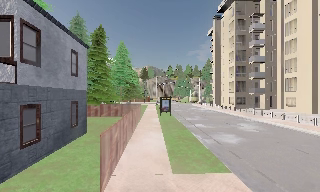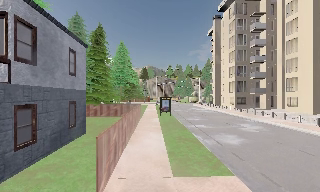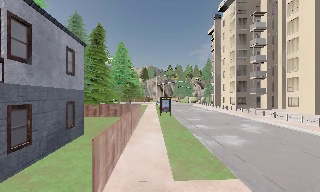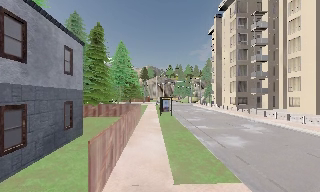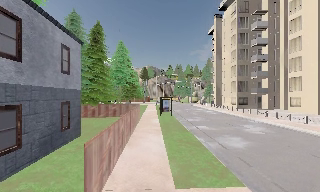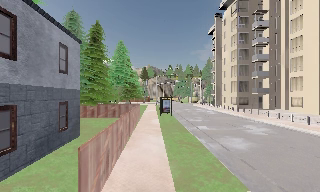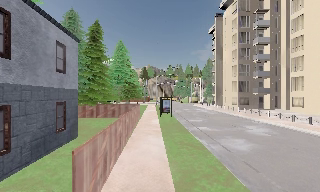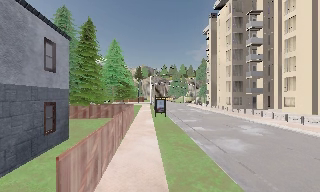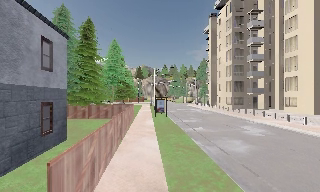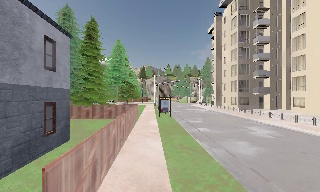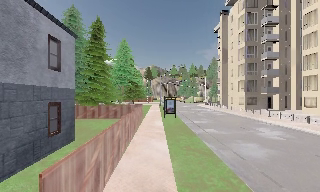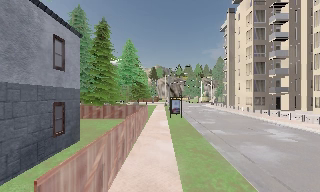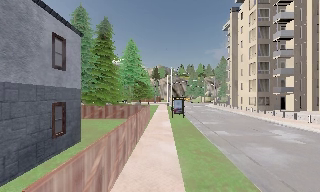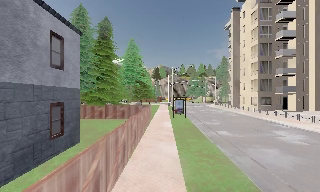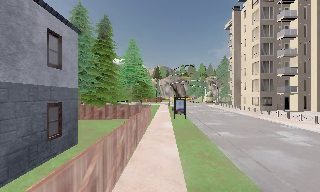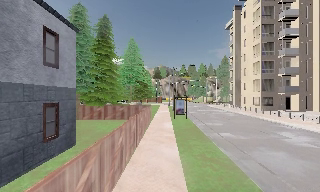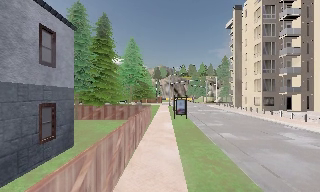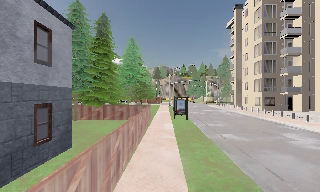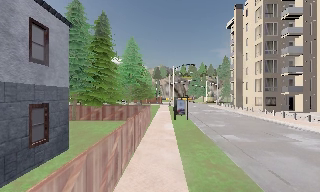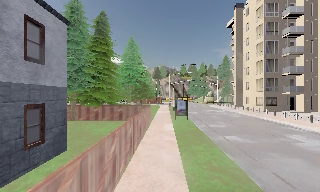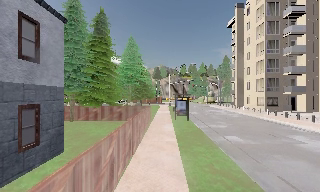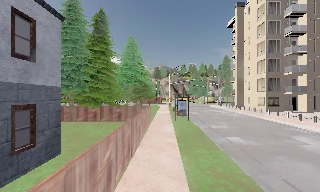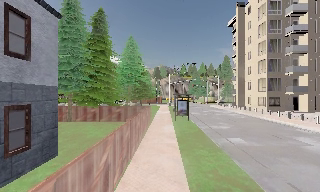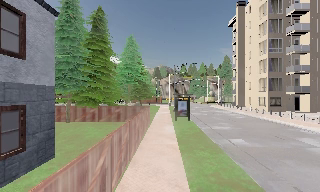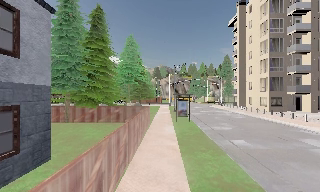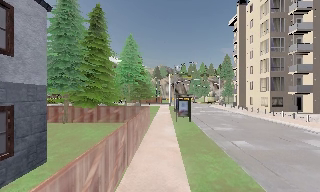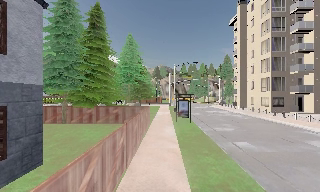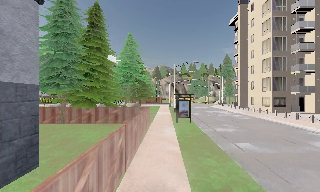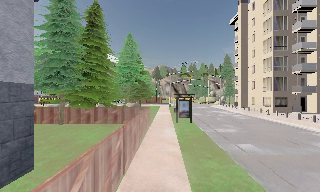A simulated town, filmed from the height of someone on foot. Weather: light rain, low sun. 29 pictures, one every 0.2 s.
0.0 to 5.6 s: The camera travels forward, about 6 m, so what stands in front looms larger.
The film runs forward here.
